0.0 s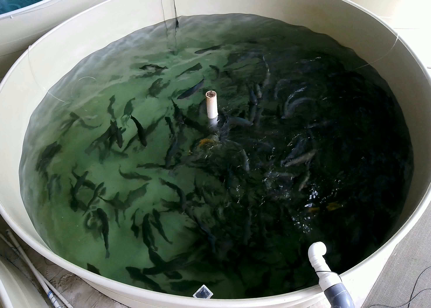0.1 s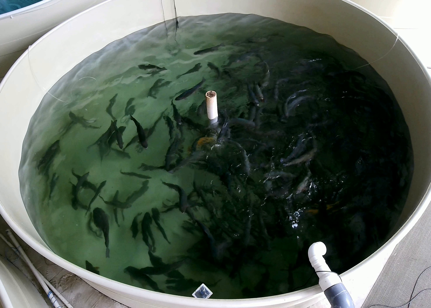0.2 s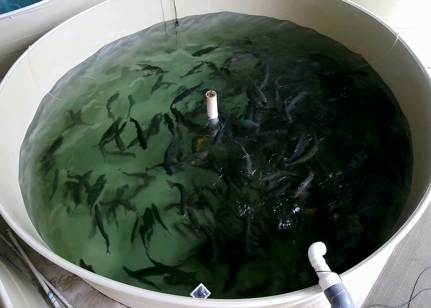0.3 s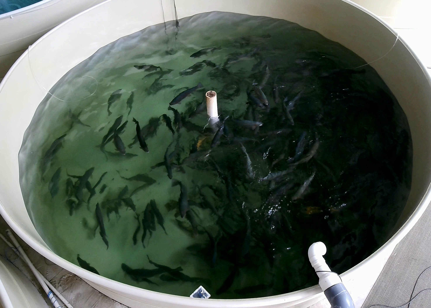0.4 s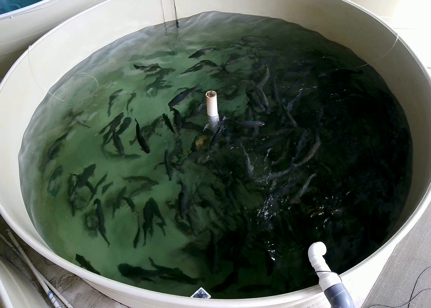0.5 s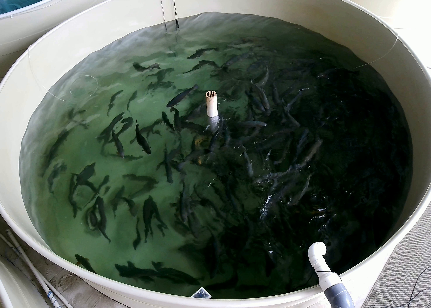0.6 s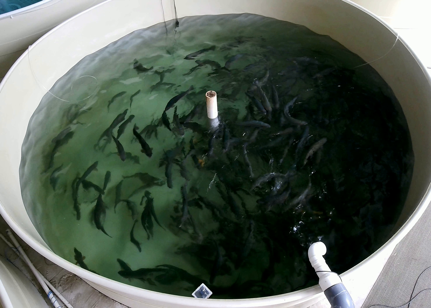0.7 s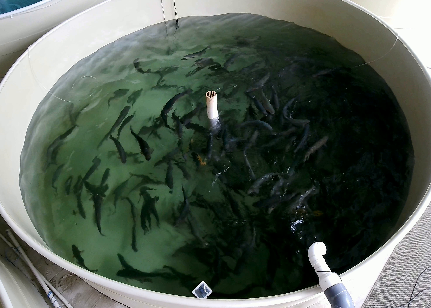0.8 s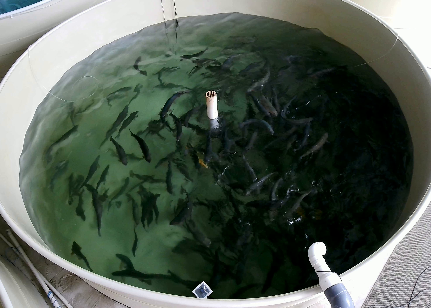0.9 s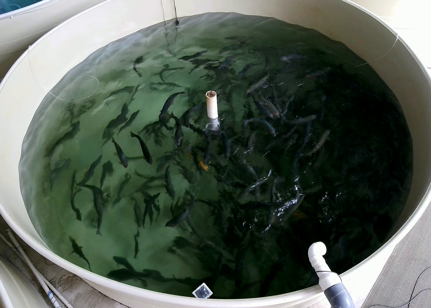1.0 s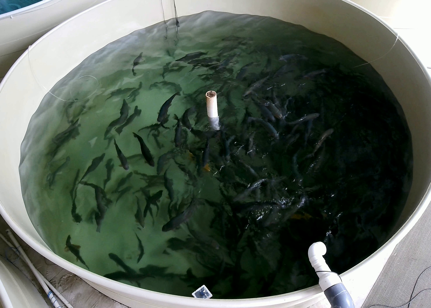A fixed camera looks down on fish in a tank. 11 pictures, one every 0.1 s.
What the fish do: Foraging.
